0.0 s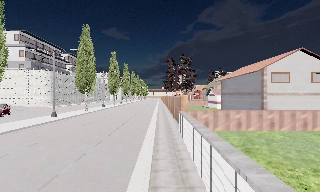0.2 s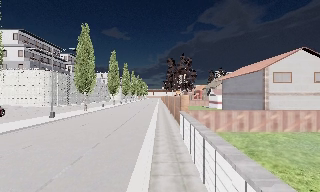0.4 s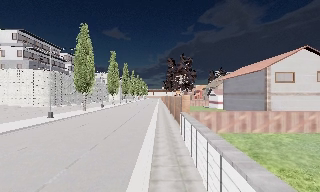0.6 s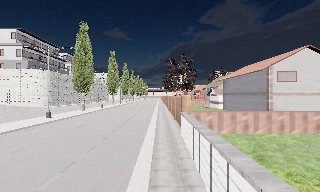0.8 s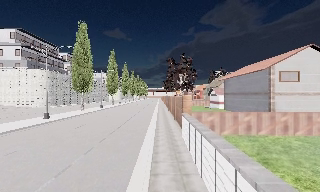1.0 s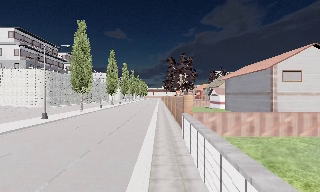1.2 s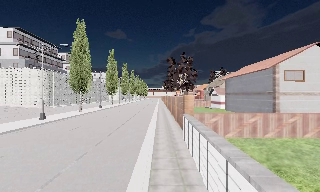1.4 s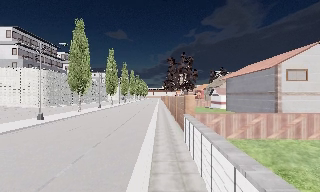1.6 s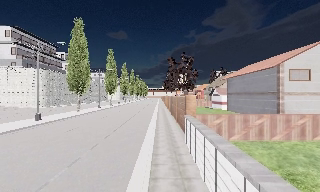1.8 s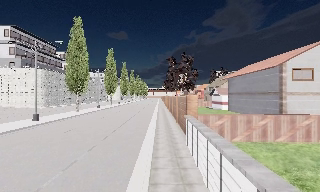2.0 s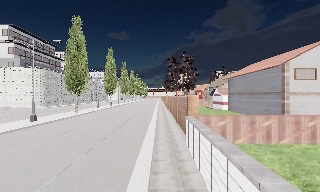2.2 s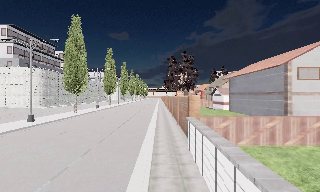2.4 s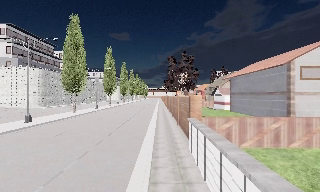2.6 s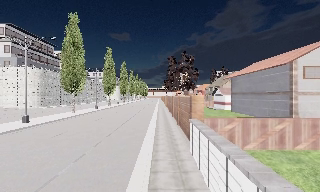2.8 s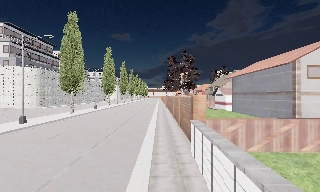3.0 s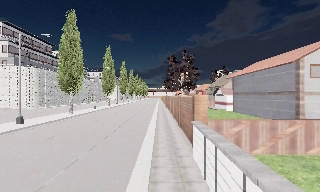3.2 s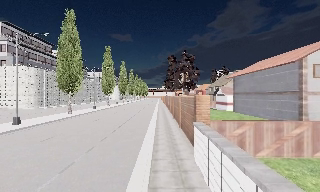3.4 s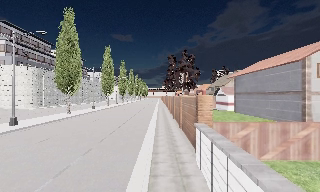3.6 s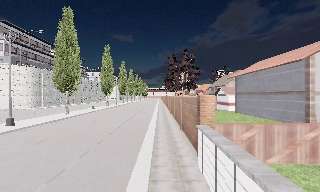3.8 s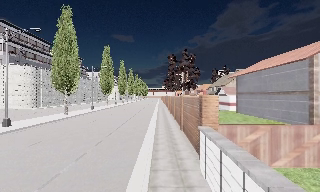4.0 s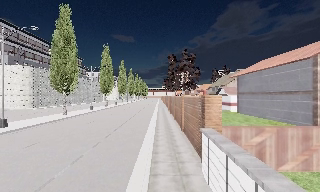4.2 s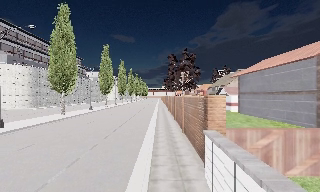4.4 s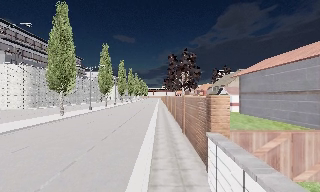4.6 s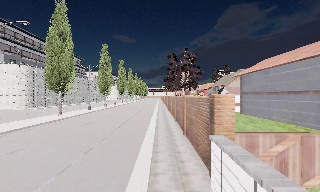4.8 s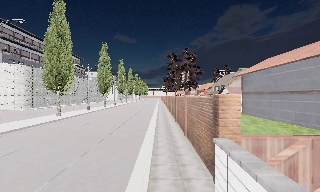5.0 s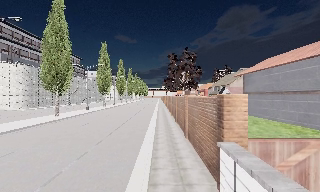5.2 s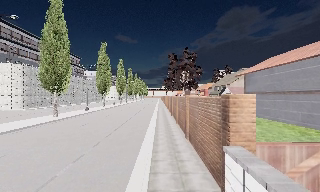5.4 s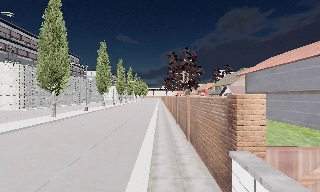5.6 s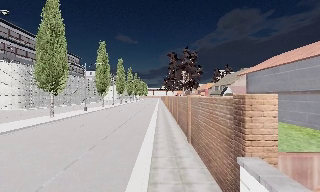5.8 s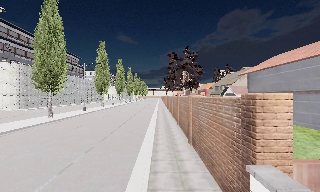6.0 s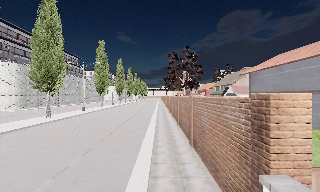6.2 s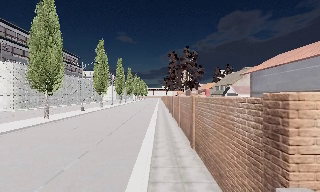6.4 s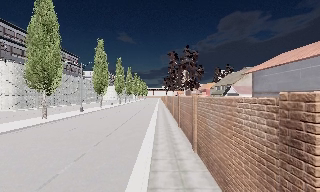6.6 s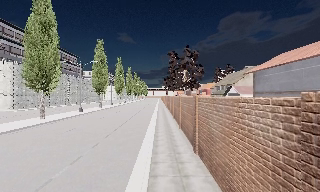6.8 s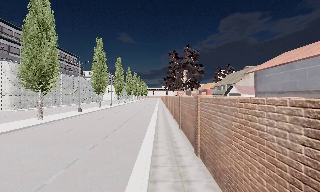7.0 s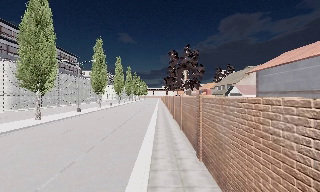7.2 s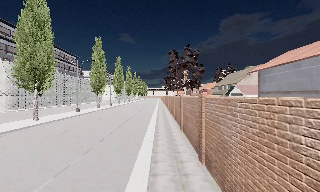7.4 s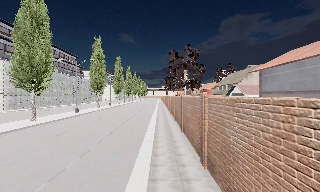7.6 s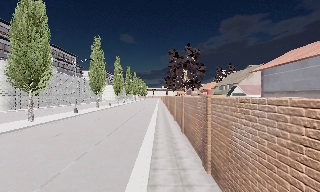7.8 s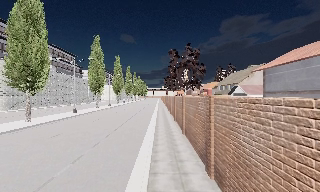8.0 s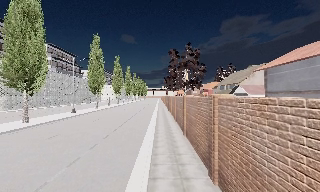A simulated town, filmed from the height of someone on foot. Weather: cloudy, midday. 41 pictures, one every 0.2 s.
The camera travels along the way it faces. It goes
forward.
0.0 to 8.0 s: The camera travels forward, about 12 m, so what stands in front looms larger.
The film runs forward here.
